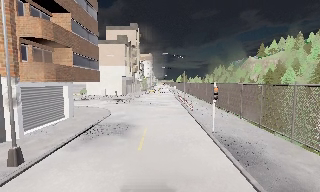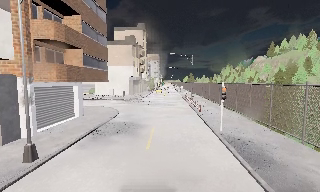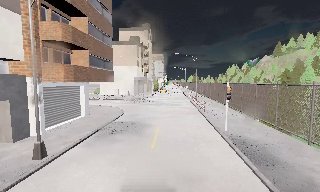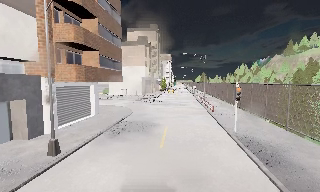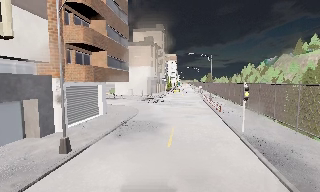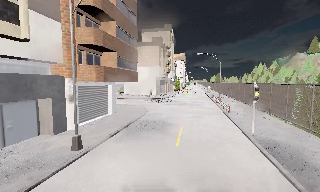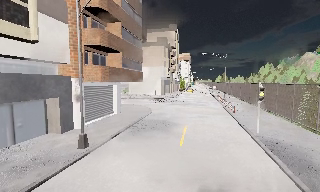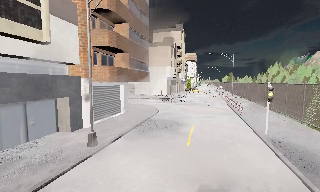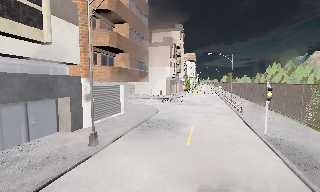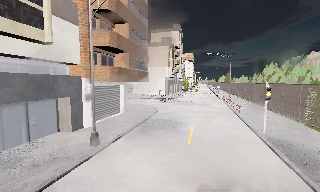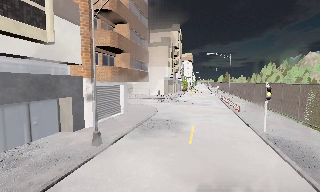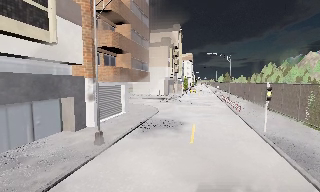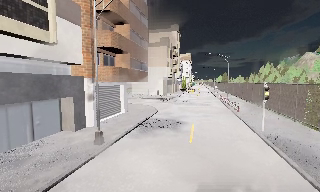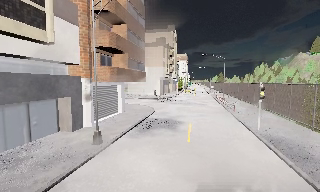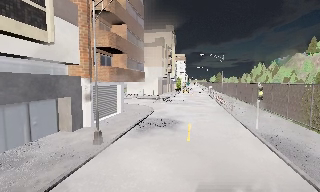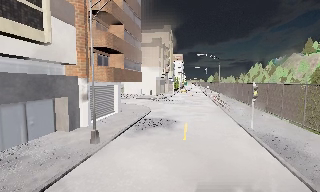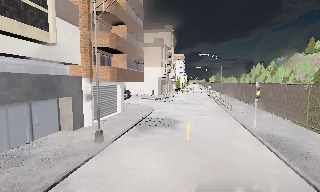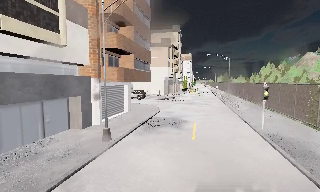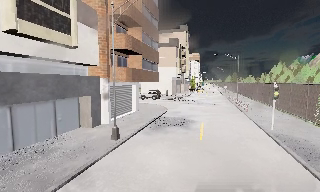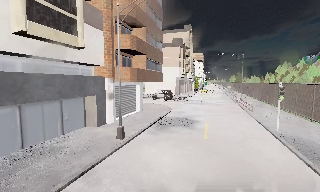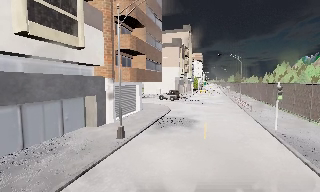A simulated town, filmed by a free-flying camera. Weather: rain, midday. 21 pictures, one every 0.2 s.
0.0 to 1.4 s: The camera swings to its left by about 15 degrees, and the scene slides to the right. It travels backward, about 1 m, so what stands in front gets smaller.
1.4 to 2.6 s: The camera travels to its left, about 1 m.
2.6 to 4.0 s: The camera travels backward, about 0.5 m, so what stands in front gets smaller.
The film runs backward here.
